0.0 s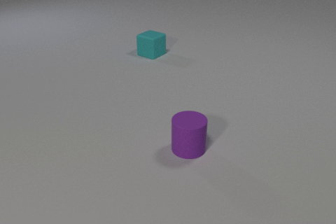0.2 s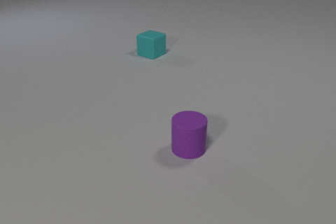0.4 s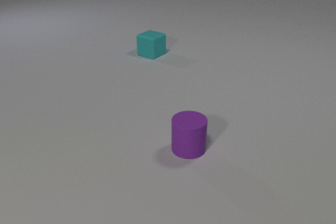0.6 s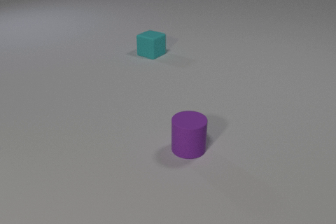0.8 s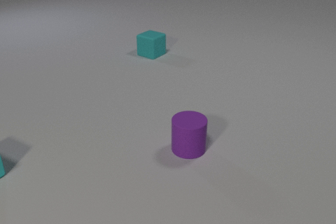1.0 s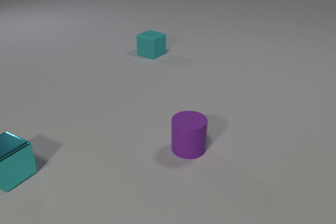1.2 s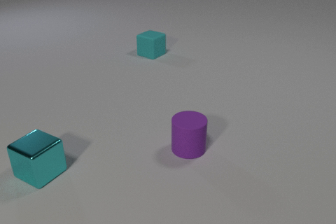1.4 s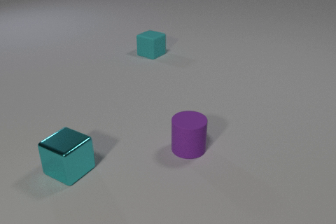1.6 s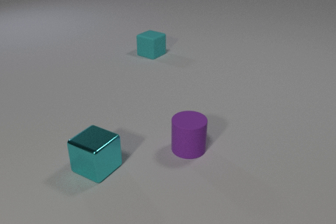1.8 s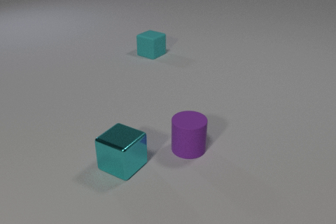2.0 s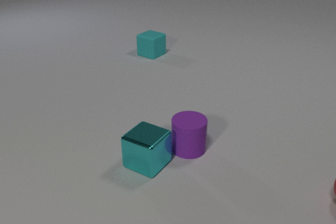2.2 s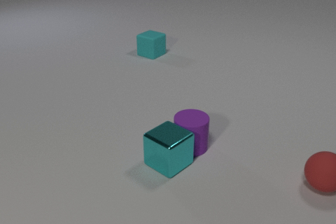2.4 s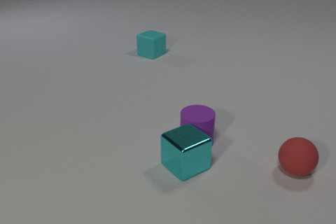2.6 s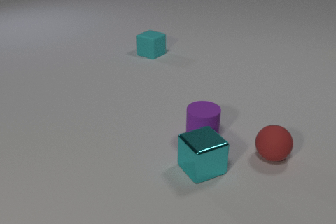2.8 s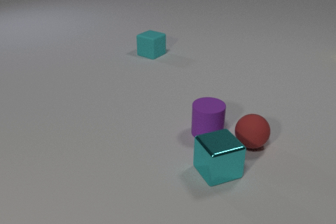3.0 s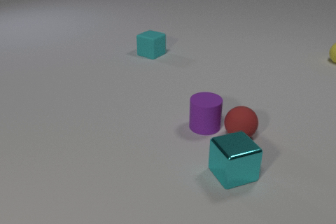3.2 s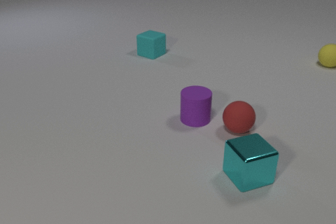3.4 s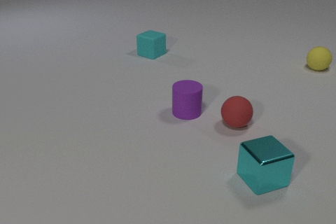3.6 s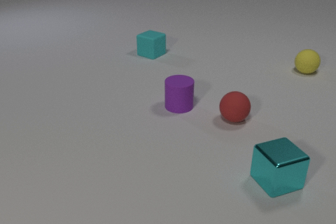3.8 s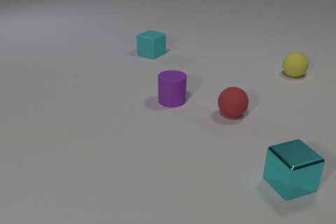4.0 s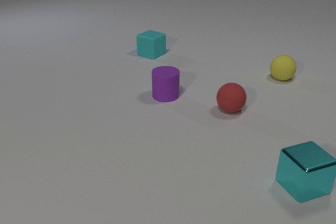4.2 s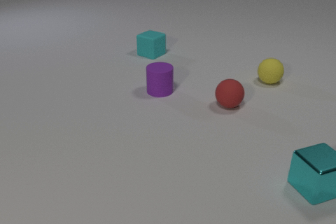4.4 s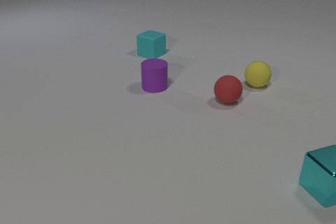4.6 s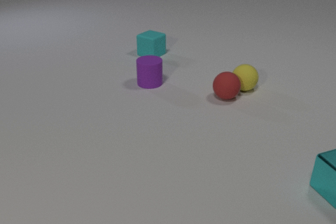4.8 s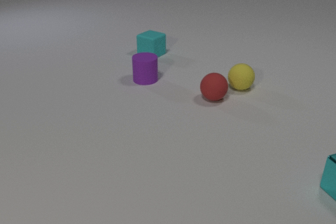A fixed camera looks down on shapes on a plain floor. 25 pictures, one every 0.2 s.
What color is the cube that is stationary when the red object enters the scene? cyan.
How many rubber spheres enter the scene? 2.
Are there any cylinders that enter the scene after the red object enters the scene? no.
0.0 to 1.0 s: The cyan metal cube comes in at the left edge, slides to the right.
1.0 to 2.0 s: The cyan metal cube slides to the right.
2.0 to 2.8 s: The cyan metal cube slides to the right, spins so that its near face slides to the left, clockwise seen from above. The purple rubber cylinder slides away from the camera and to the right. The red rubber sphere rolls to the left and away from the camera. The cyan metal cube and the purple rubber cylinder collide.
2.8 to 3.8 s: The cyan metal cube slides to the right. The purple rubber cylinder slides away from the camera and to the left. The red rubber sphere rolls away from the camera. The yellow rubber sphere comes in at the right edge, rolls toward the camera and to the left. The purple rubber cylinder and the red rubber sphere collide.
3.8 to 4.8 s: The cyan metal cube slides to the right. The purple rubber cylinder slides away from the camera and to the left. The red rubber sphere rolls away from the camera and to the left. The yellow rubber sphere rolls to the left and toward the camera. The red rubber sphere and the yellow rubber sphere collide.
